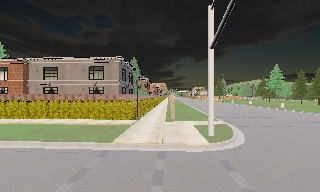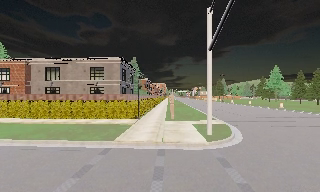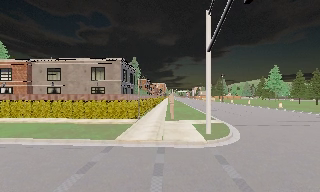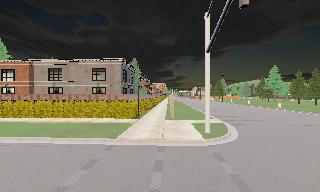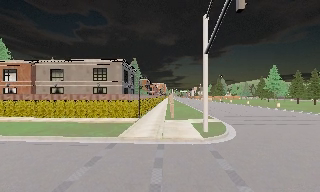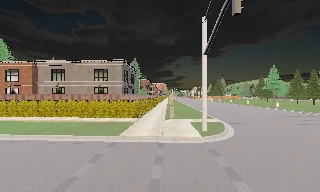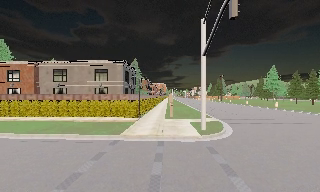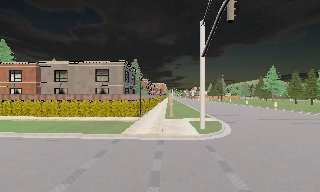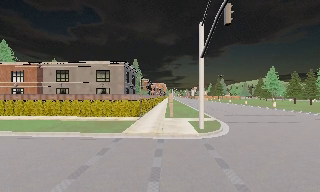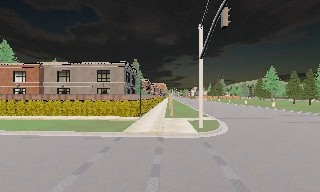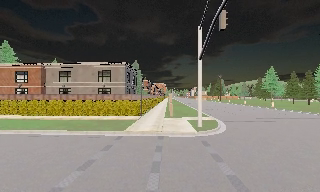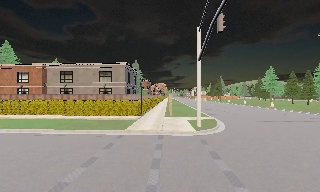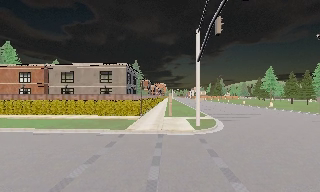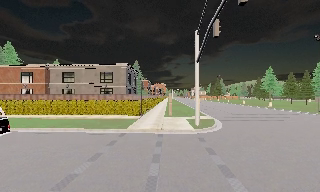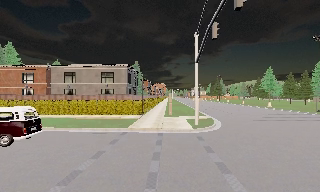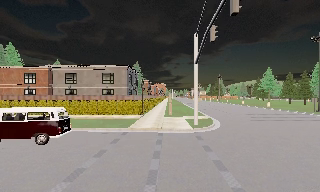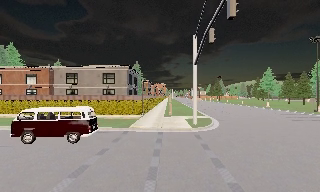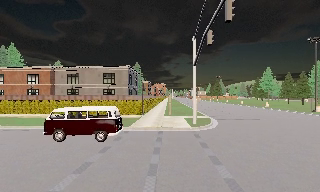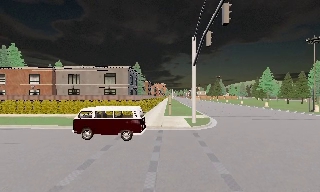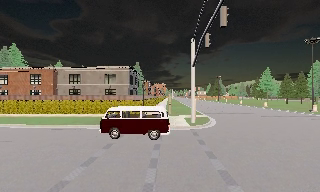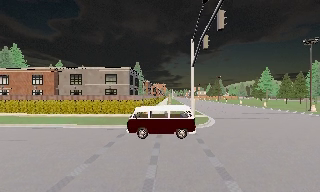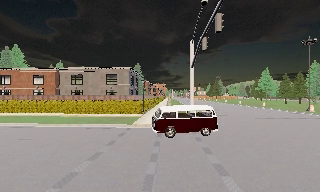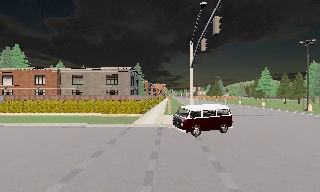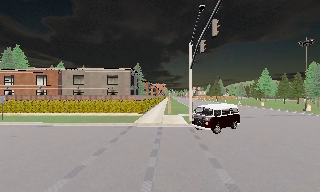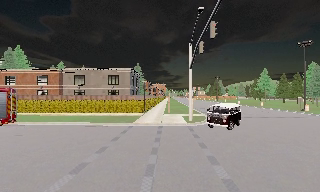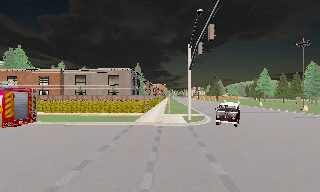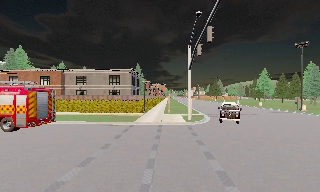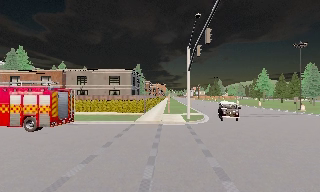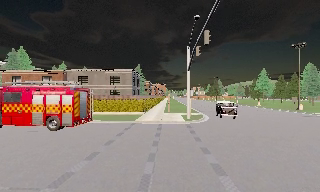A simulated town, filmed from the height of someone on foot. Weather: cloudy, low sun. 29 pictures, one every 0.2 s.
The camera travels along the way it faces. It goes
backward.
0.0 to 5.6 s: The camera travels backward, about 8 m, so what stands in front gets smaller.
The film runs backward here.
